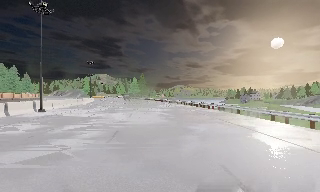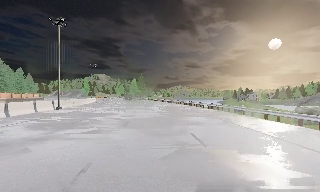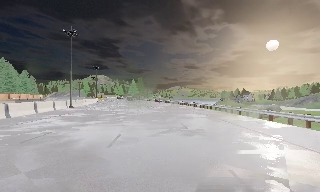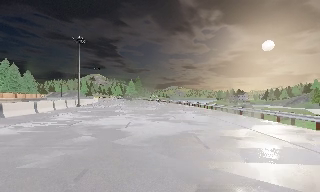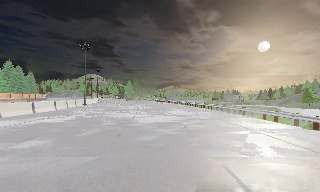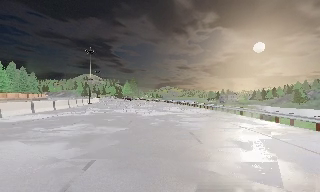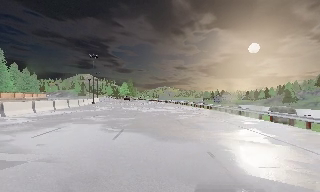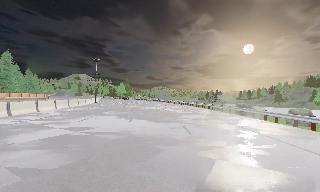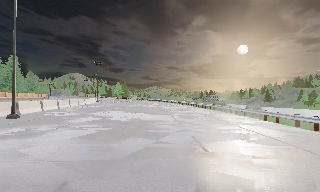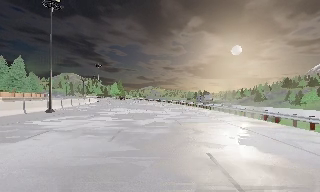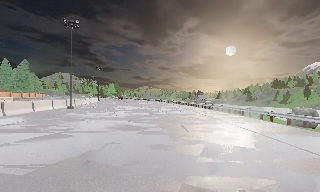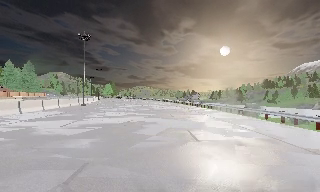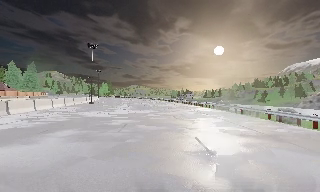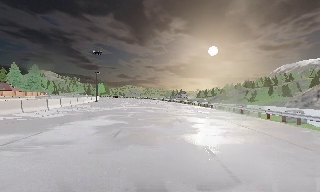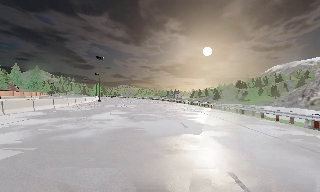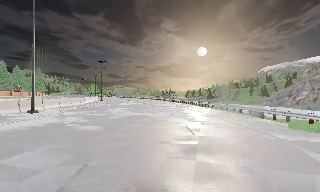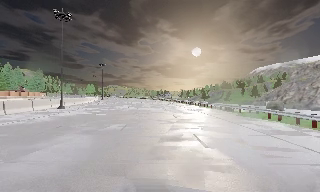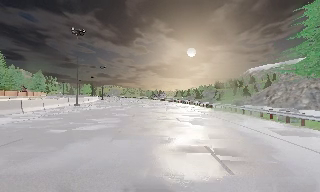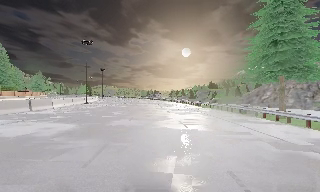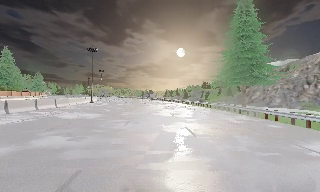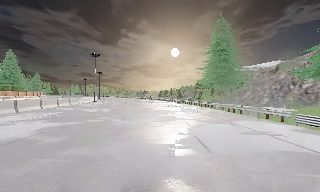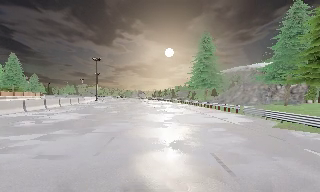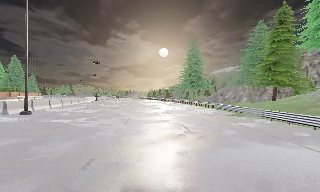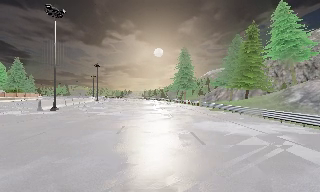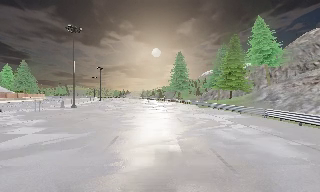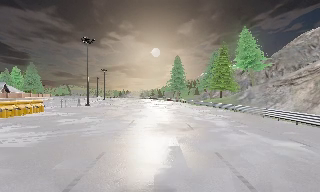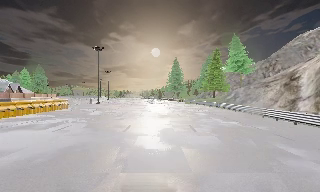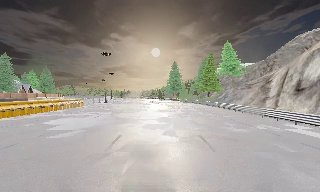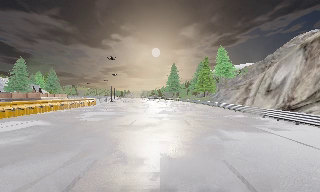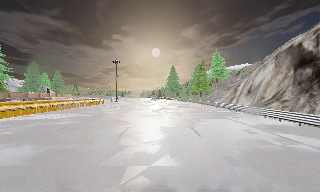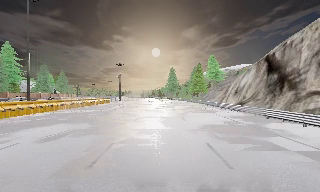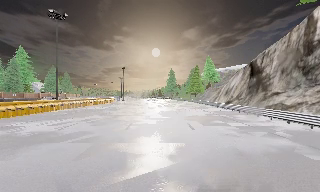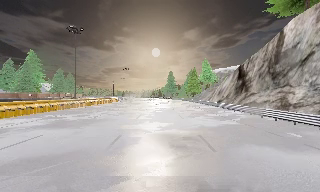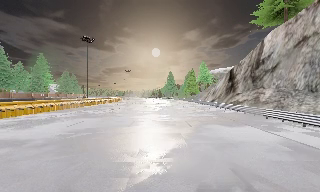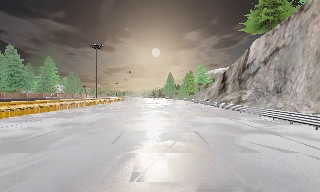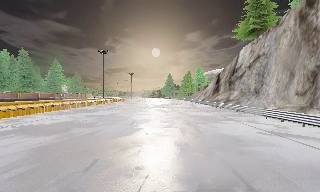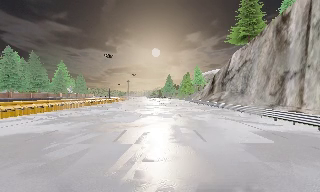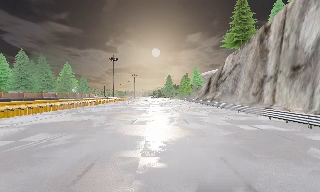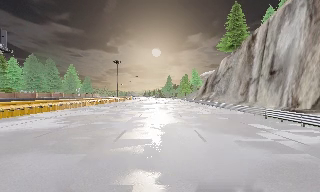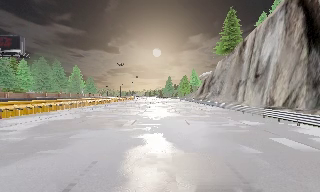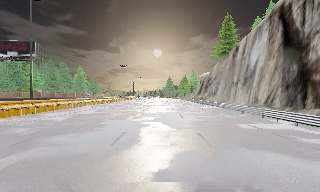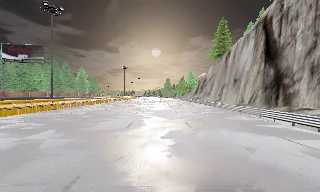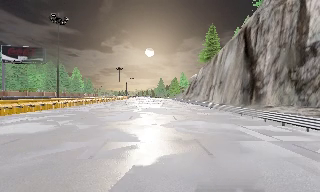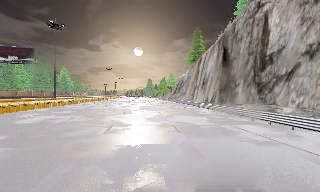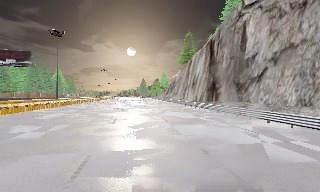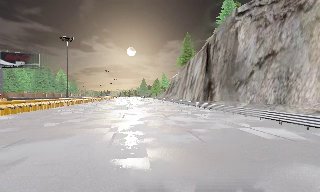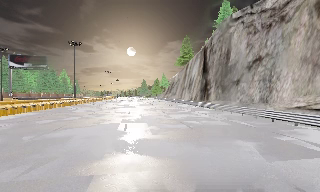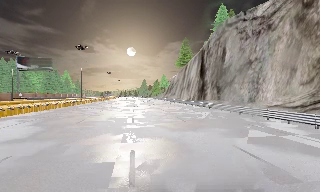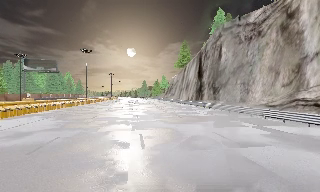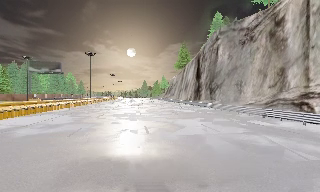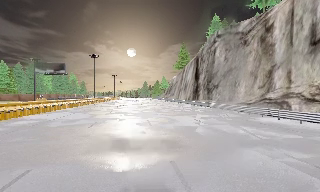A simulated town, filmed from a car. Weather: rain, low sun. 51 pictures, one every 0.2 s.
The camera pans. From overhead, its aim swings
clockwise.
The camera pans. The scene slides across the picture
to the left.
0.0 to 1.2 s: The camera travels backward, about 25 m, so what stands in front gets smaller.
1.2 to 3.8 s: The camera swings to its right by about 25 degrees, and the scene slides to the left. It travels backward, about 70 m, so what stands in front gets smaller.
3.8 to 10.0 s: The scene slides to the left, as the camera pans about 15 degrees to its right. It travels backward, about 115 m, so what stands in front gets smaller. It loses speed.
The film runs backward here.
